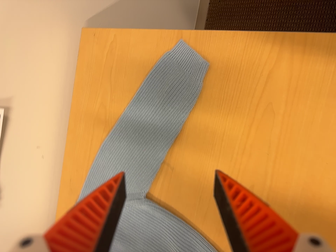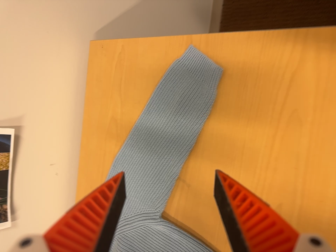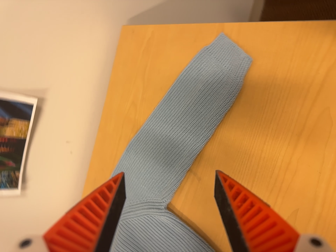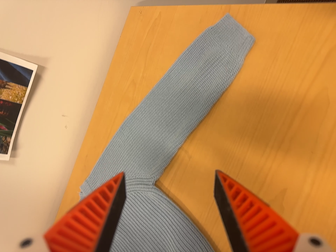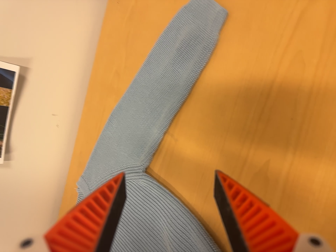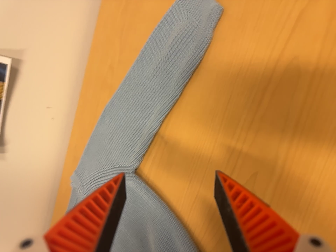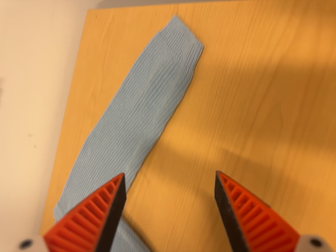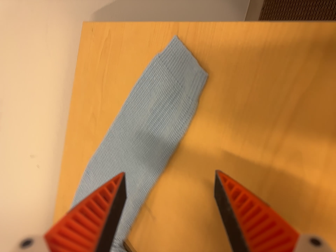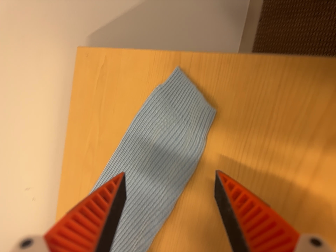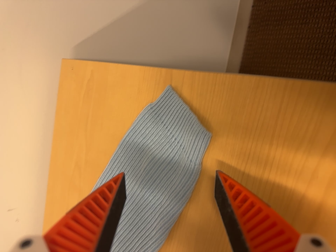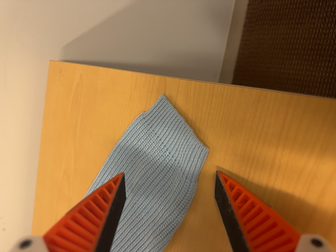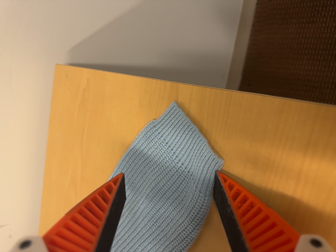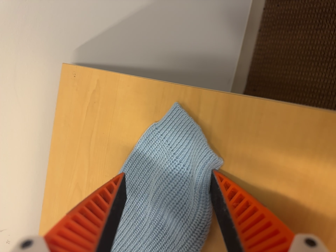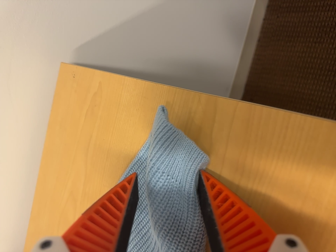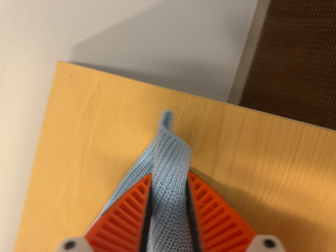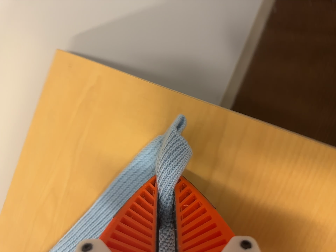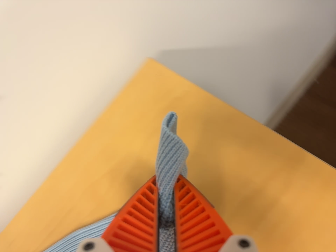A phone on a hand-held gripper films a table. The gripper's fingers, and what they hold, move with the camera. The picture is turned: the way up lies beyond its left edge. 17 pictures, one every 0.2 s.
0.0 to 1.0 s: The camera pans to its left by about 15 degrees. It travels to its right, forward and toward the bottom of its view, about 14 cm.
1.0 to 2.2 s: The camera travels toward the top of its view and forward, about 22 cm, so close, fixed things drift downward.
2.2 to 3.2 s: The camera travels to its left, about 14 cm, so close, fixed things drift to the right. Its aim tips toward the top of its view by about 10 degrees, and the scene shifts downward. It rolls about its line of sight by about 30 degrees, and the scene rotates clockwise.
The film runs forward here.
